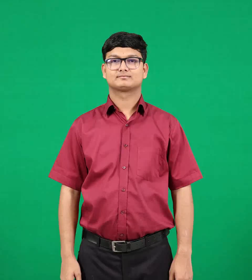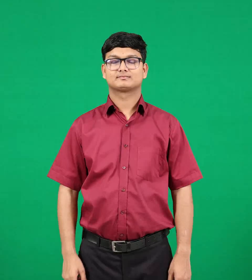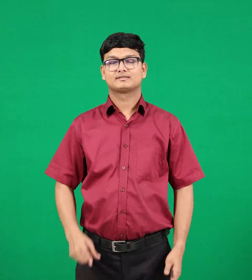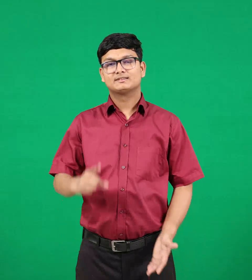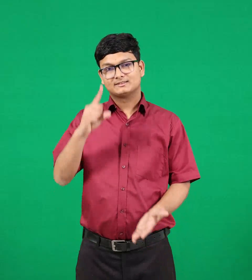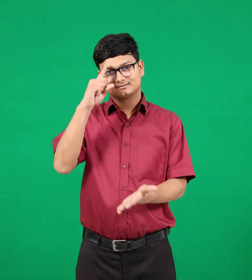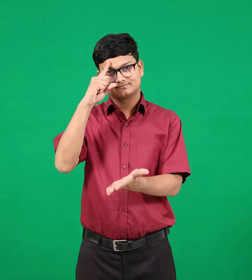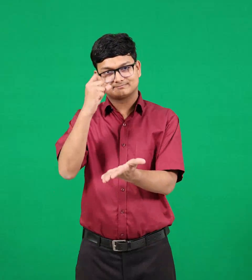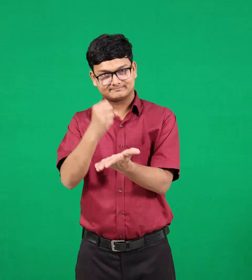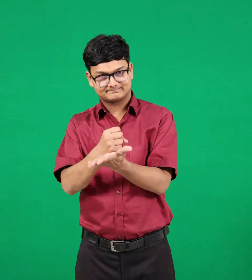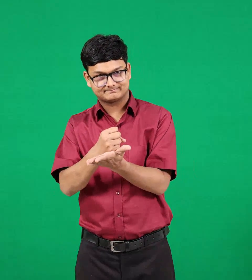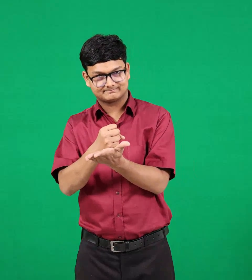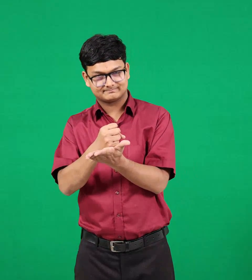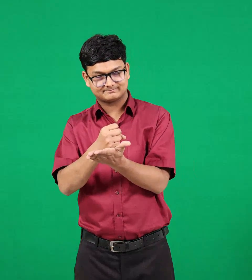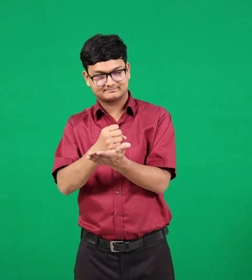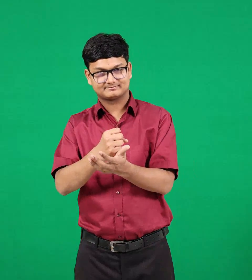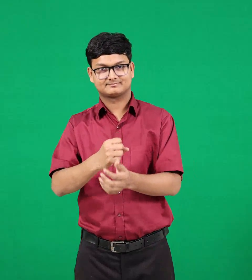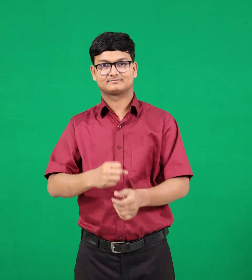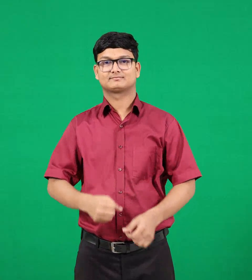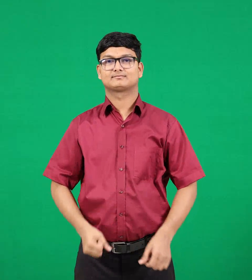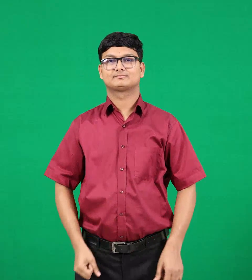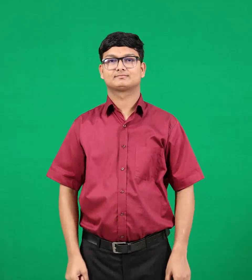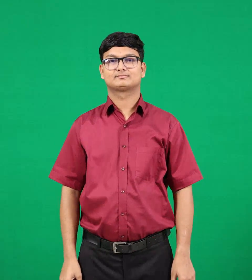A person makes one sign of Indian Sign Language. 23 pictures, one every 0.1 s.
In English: decide
